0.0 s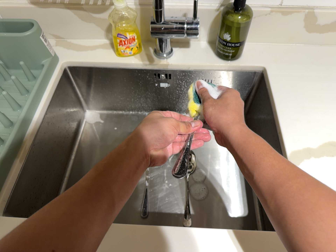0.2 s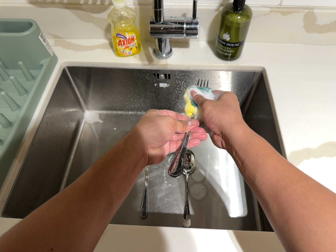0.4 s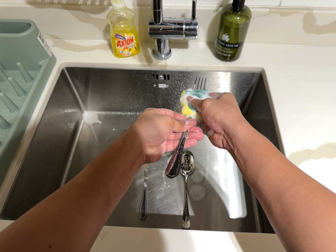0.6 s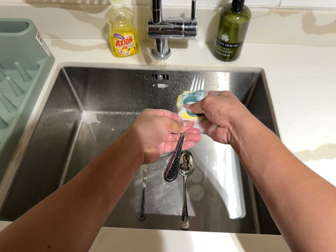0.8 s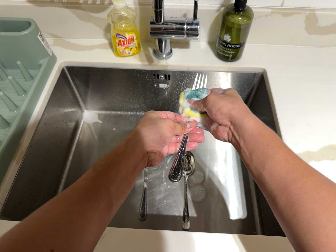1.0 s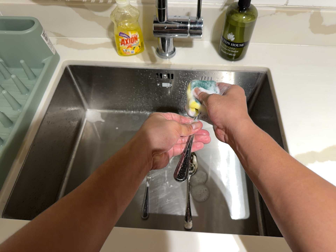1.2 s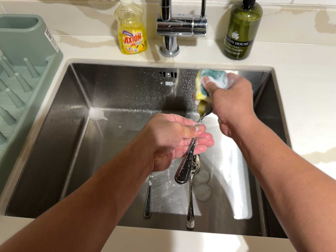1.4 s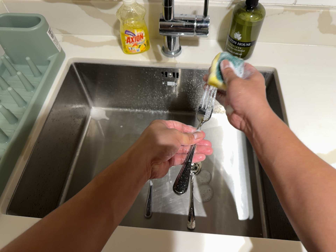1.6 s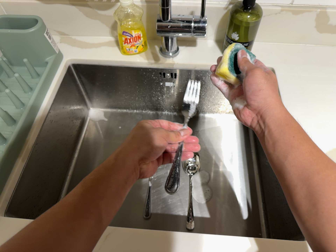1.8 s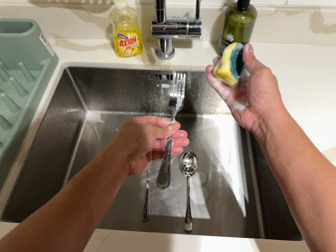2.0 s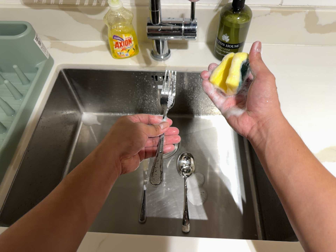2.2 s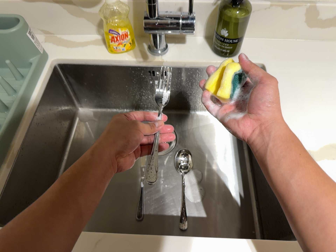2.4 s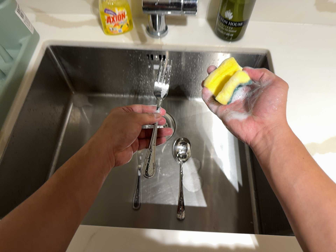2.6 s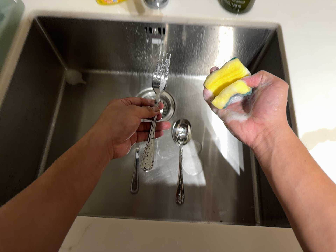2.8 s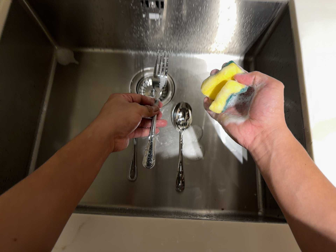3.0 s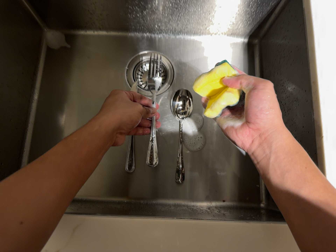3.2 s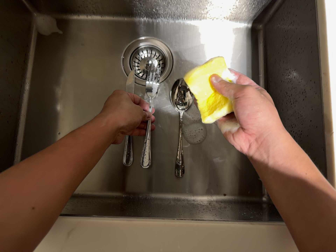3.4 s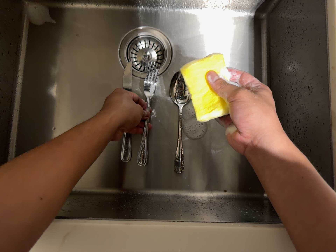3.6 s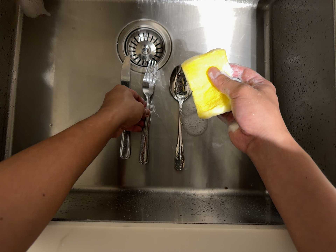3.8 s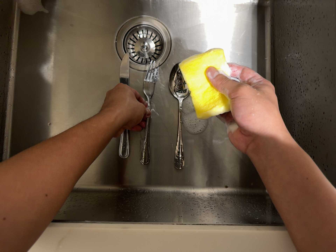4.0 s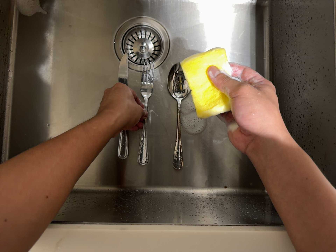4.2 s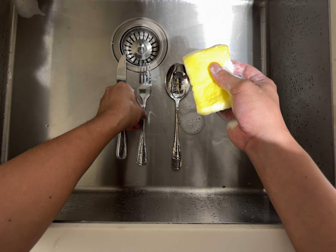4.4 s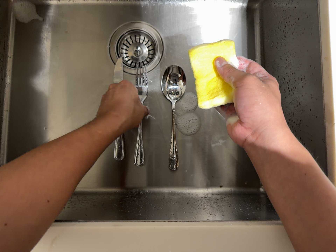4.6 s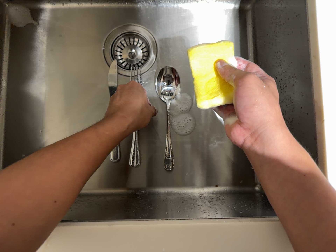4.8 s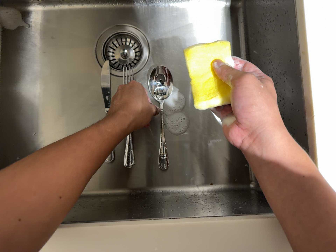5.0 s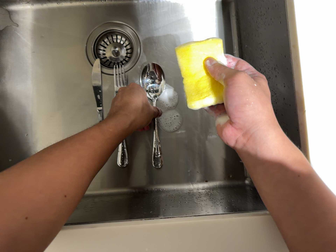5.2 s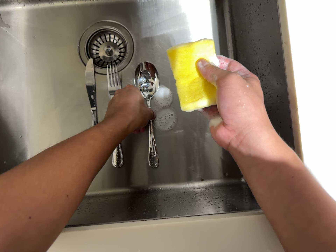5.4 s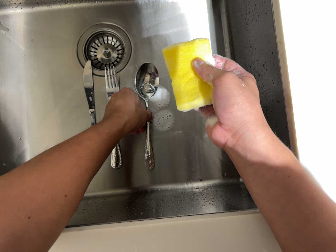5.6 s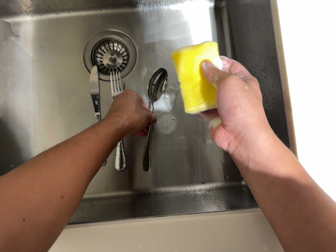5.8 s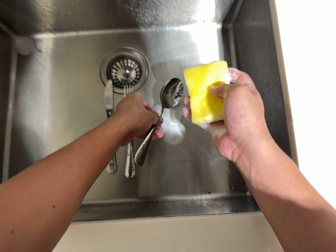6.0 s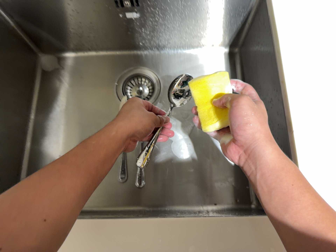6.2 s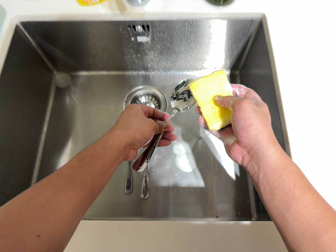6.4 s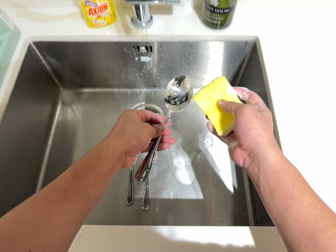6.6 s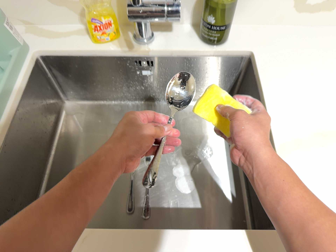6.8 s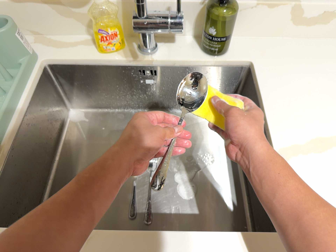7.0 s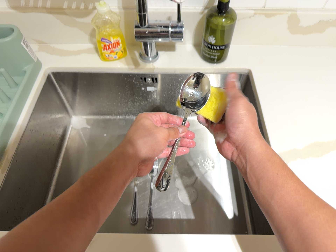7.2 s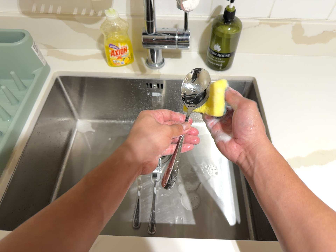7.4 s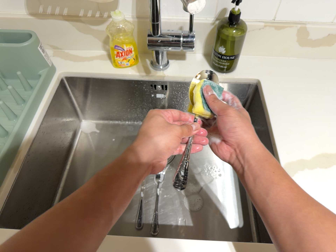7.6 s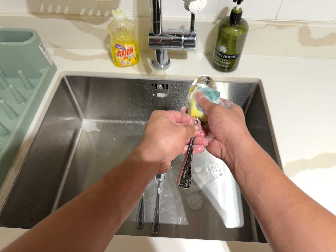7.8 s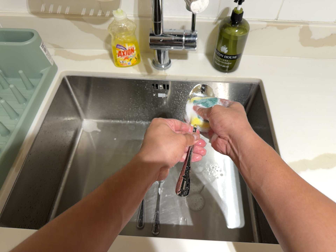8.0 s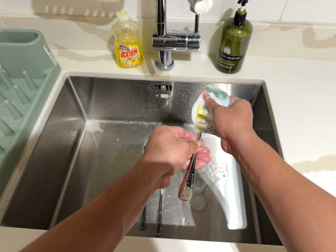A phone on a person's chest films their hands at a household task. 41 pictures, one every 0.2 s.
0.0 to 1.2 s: The camera keeps its place and its aim.
1.2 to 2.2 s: The camera shifts only a little, or ends up much as it began.
2.2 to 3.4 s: The camera travels forward and toward the top of its view, about 20 cm, so what stands in front looms larger. Its aim tips toward the bottom of its view by about 25 degrees, and the scene shifts upward.
3.4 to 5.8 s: The camera travels to its right, about 7 cm, so close, fixed things drift to the left.
5.8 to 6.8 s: The camera travels backward and toward the bottom of its view, about 18 cm, so what stands in front gets smaller. Its aim tips toward the top of its view by about 20 degrees, and the scene shifts downward.
6.8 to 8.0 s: The camera shifts only a little, or ends up much as it began.
The film runs forward here.
